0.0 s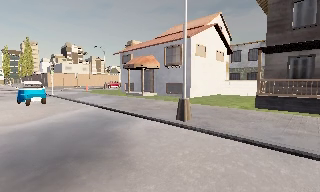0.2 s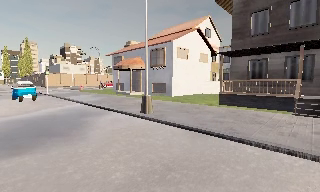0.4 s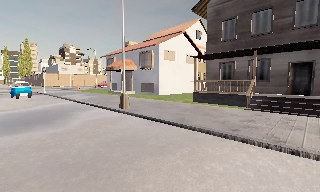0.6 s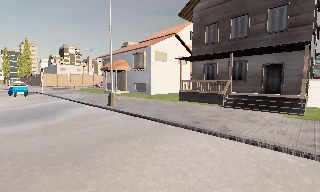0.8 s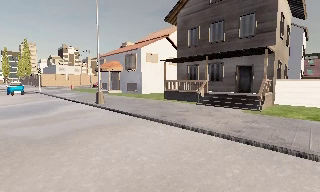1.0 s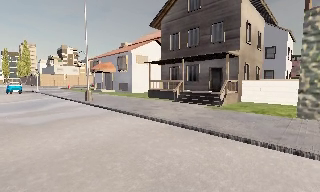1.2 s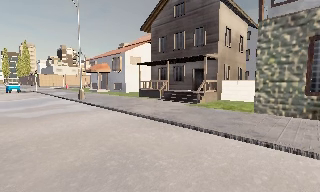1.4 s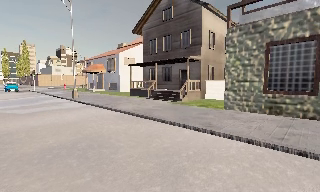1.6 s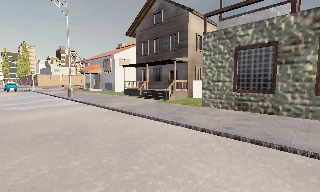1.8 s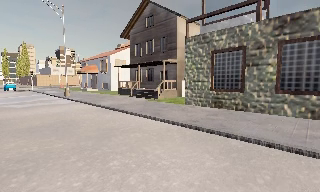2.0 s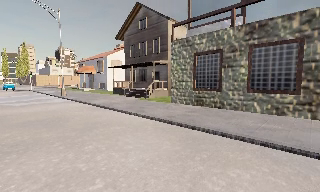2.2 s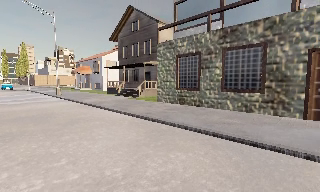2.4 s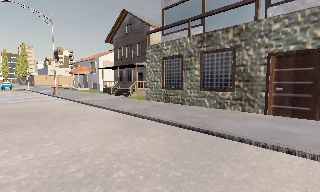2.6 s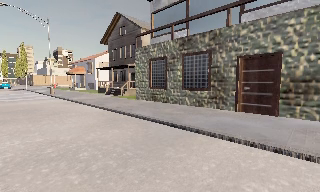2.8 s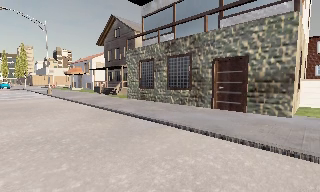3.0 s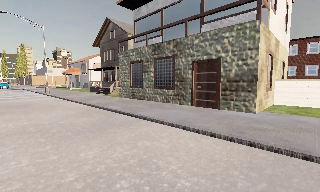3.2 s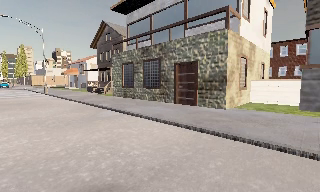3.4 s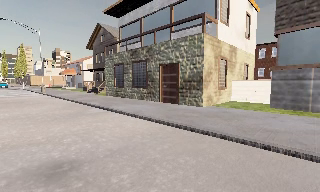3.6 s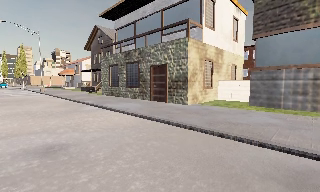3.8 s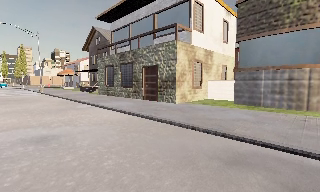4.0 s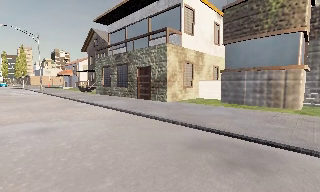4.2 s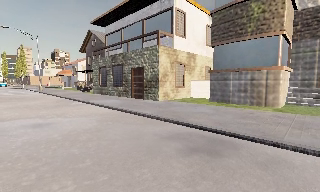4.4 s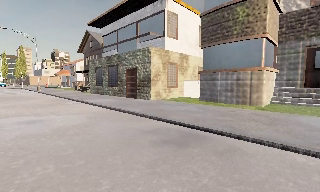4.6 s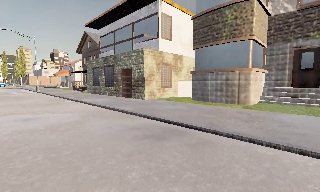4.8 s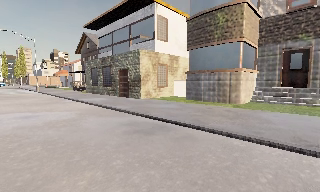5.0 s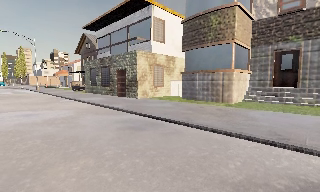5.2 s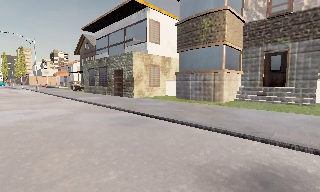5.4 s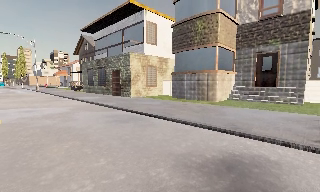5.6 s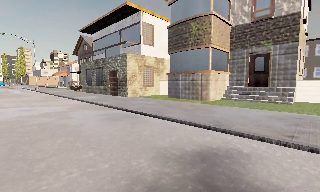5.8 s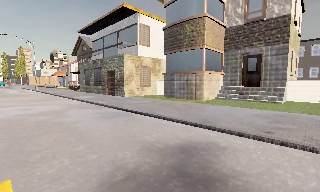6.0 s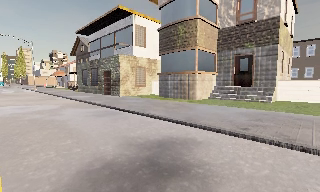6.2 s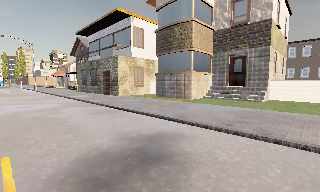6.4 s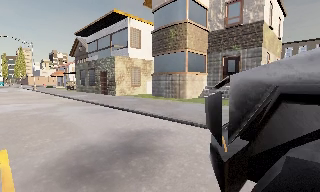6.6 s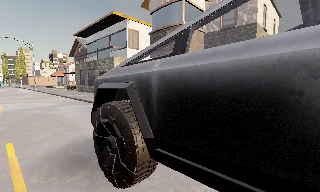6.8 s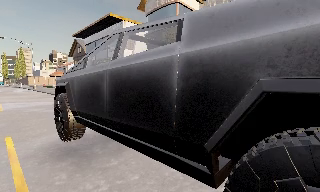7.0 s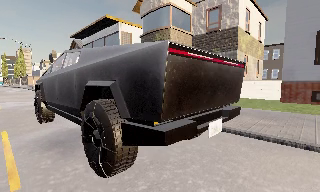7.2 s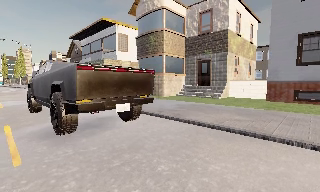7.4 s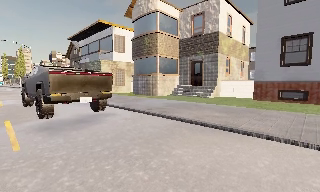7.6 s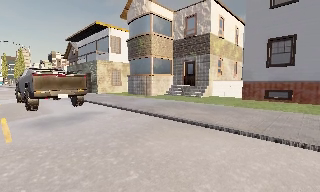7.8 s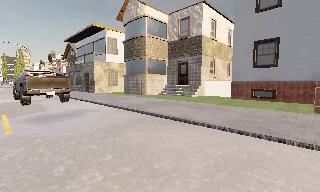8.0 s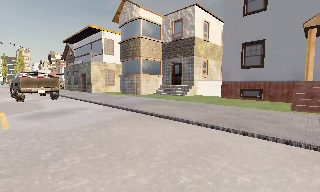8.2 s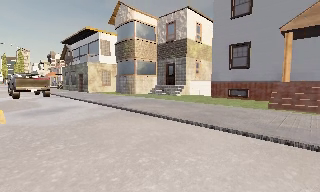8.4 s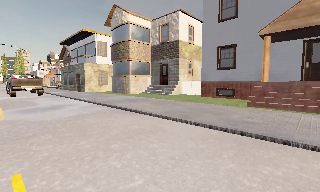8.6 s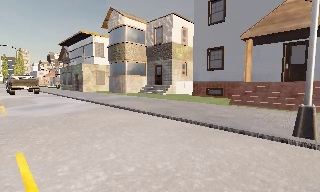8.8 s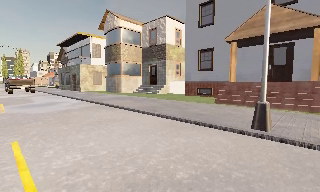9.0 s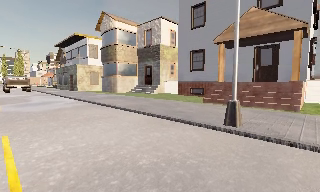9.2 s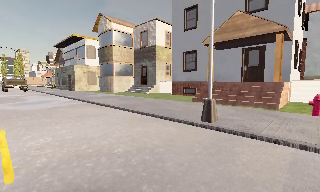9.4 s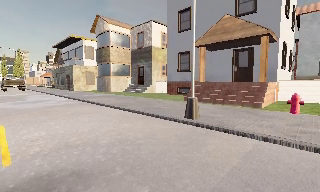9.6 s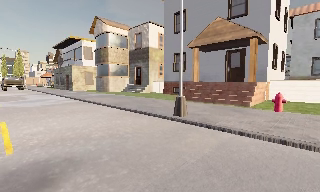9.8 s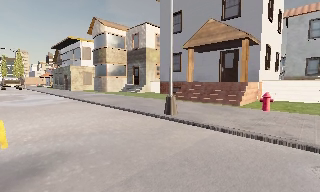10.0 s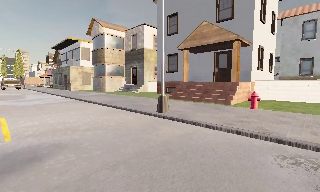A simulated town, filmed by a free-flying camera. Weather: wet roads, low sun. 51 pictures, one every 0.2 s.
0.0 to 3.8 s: The camera travels to its right and backward, about 20 m, so close, fixed things drift to the left.
3.8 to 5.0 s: The camera travels backward and to its right, about 3.5 m, so what stands in front gets smaller. It loses speed.
5.0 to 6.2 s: The camera travels backward and to its right, about 3 m, so what stands in front gets smaller.
6.2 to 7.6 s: The camera travels backward and to its right, about 4 m, so what stands in front gets smaller. It gains speed.
7.6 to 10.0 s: The camera travels to its right and backward, about 8 m, so close, fixed things drift to the left.
The film runs forward here.
